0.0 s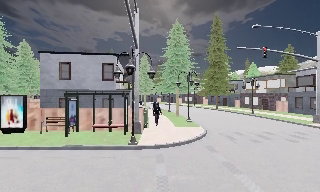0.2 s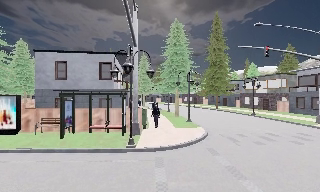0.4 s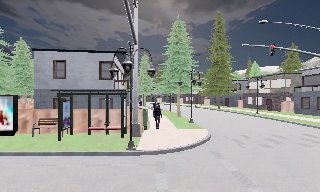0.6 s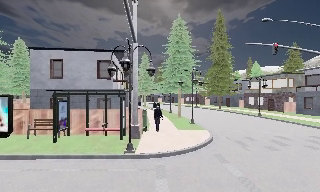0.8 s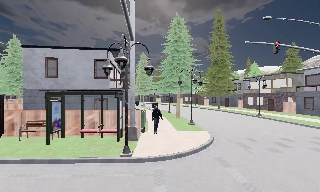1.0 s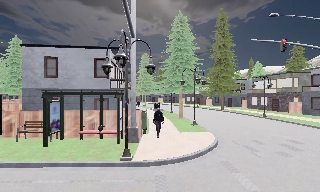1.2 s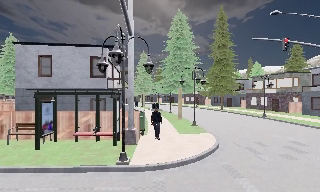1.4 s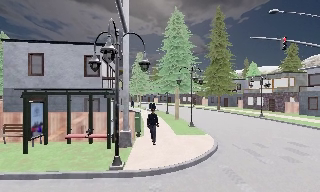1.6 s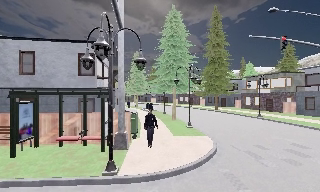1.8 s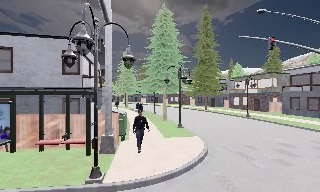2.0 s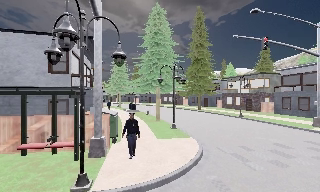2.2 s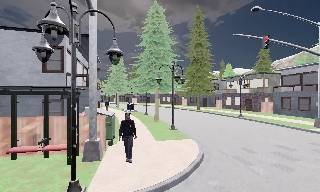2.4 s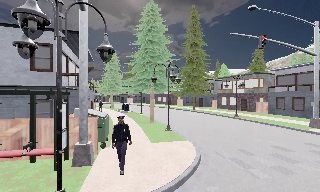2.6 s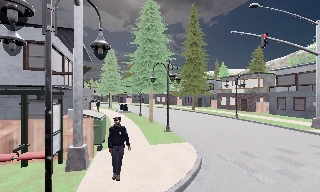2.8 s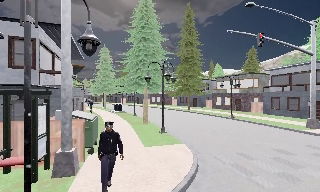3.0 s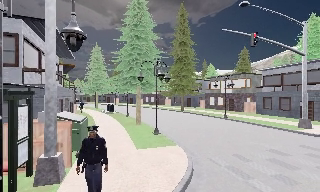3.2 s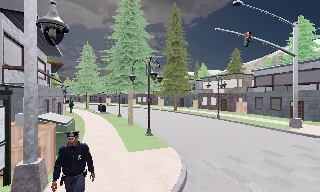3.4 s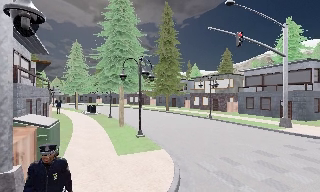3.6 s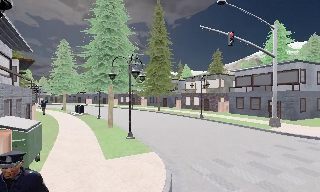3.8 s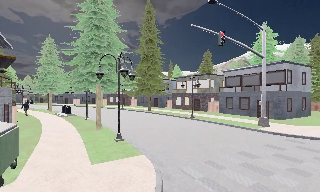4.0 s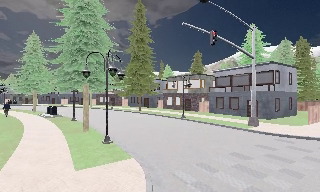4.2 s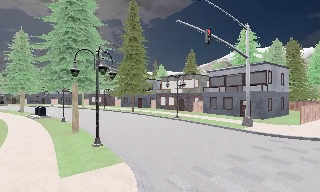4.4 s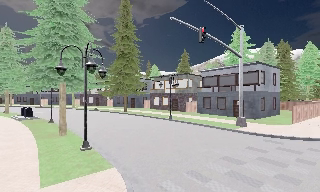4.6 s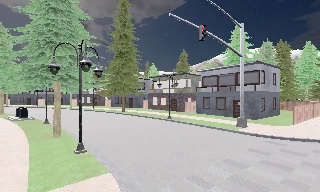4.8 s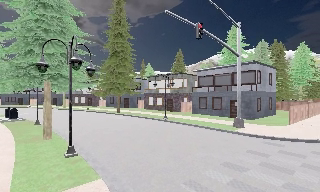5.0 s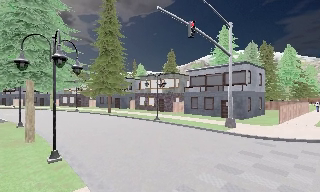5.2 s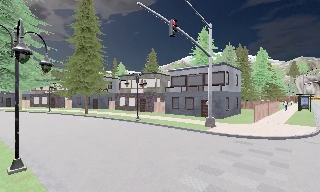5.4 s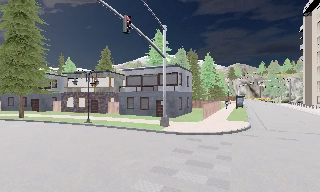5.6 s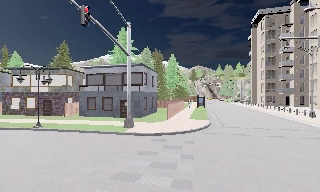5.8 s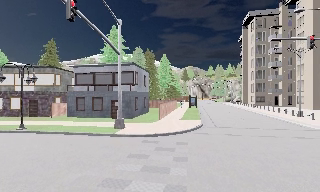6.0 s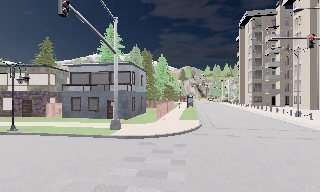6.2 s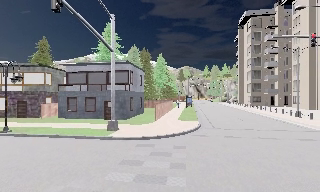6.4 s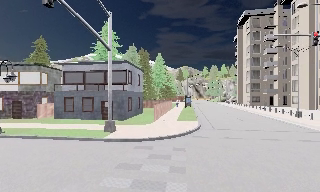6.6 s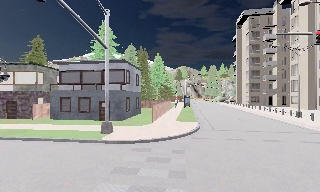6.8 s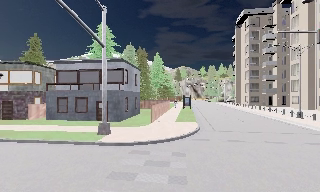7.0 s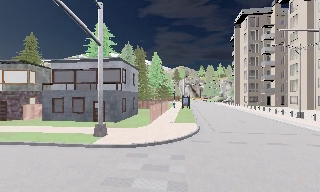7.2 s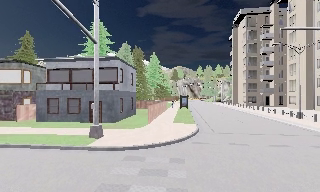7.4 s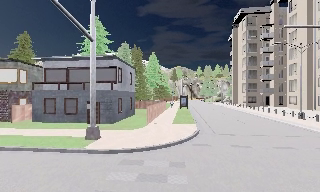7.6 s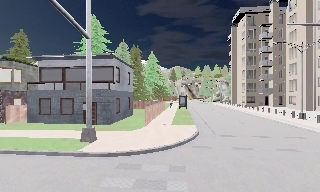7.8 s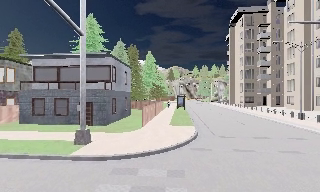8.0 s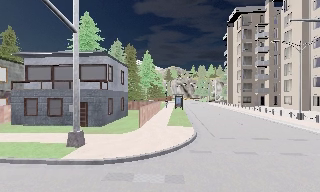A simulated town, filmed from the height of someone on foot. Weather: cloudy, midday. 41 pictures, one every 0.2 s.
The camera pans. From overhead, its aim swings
clockwise.
The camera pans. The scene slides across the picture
to the left.
0.0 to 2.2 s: The camera travels forward, about 4 m, so what stands in front looms larger.
2.2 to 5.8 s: The scene slides to the left, as the camera pans about 70 degrees to its right. It travels forward, about 6 m.
5.8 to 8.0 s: The camera travels forward, about 3.5 m, so what stands in front looms larger.
The film runs forward here.
